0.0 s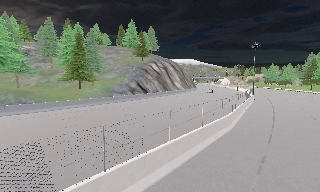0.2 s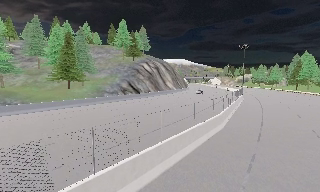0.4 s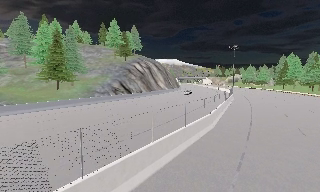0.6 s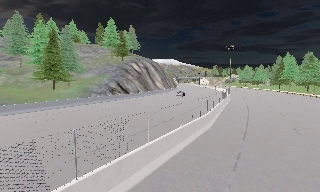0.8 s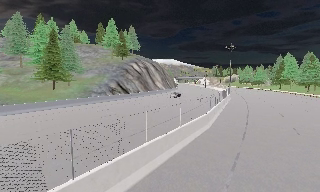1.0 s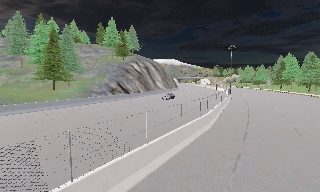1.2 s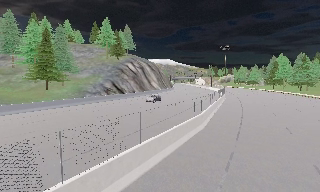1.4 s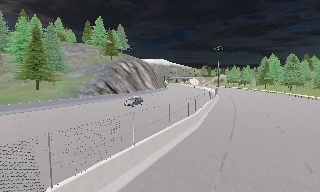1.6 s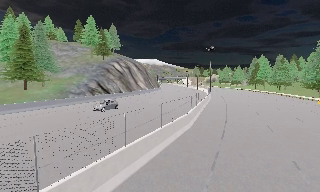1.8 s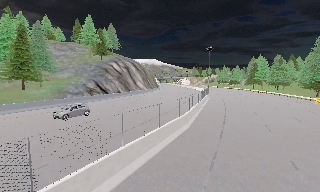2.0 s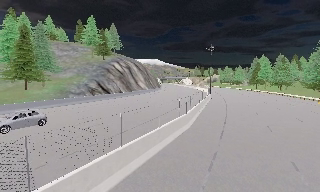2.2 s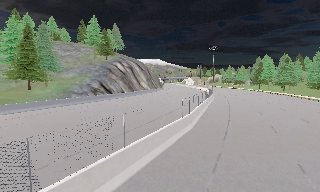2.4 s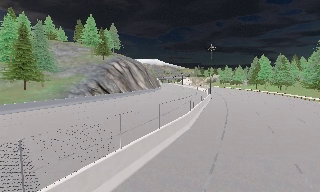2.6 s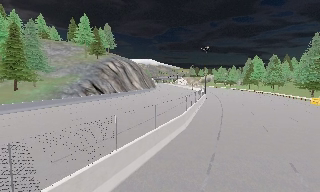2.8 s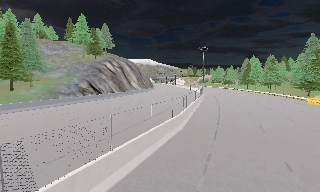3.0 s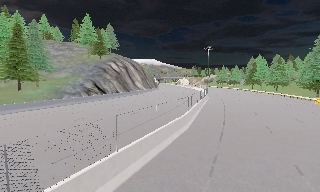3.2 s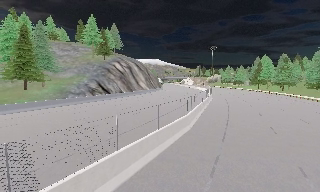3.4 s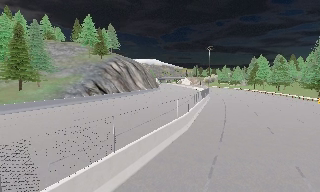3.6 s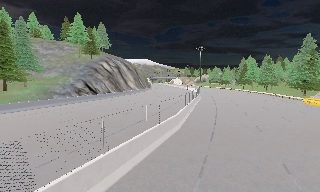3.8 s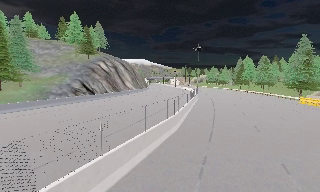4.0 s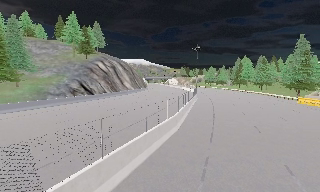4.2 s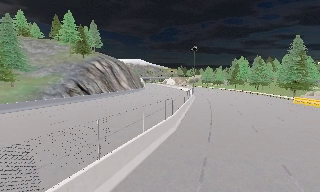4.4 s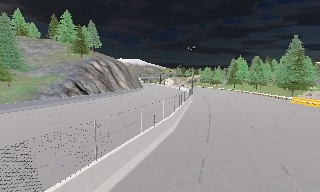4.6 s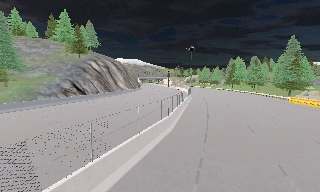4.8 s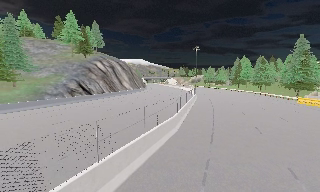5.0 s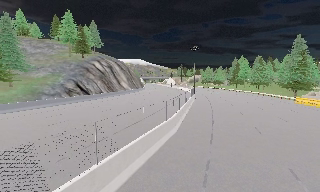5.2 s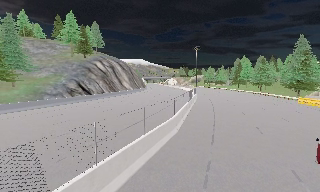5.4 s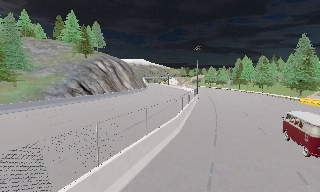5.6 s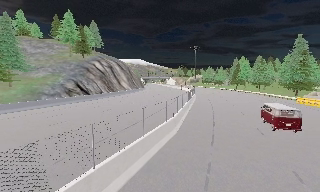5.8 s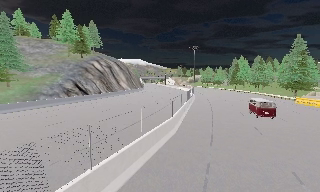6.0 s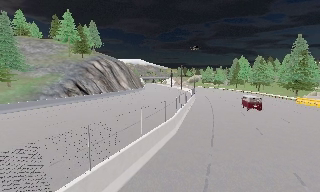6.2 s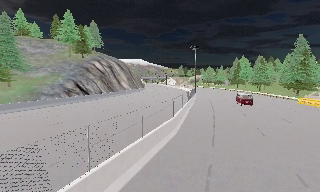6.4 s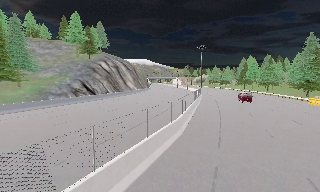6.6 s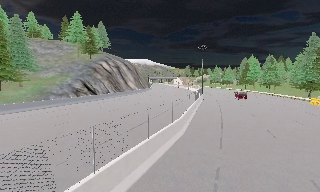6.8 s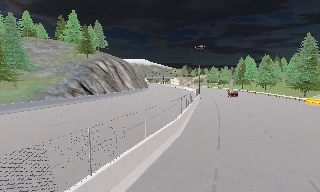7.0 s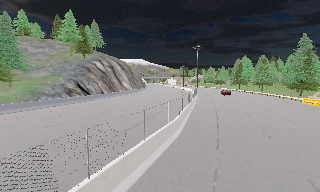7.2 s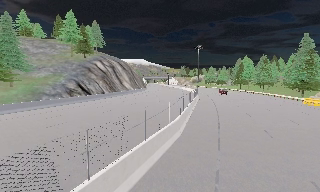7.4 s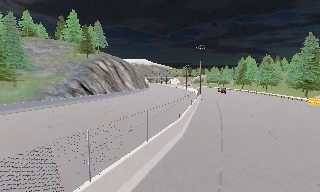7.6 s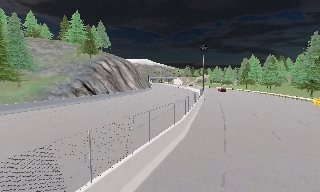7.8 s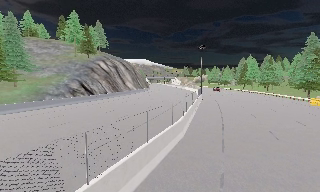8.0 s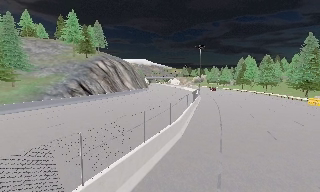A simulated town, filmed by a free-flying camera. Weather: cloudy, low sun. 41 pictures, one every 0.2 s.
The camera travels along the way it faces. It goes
forward.
0.0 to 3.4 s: The camera swings to its right by about 15 degrees, and the scene slides to the left. It travels forward and to its right, about 1 m, so what stands in front looms larger.
3.4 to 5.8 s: The camera travels forward, about 1 m, so what stands in front looms larger.
5.8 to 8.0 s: The camera travels forward, about 1 m, so what stands in front looms larger.
The film runs forward here.
